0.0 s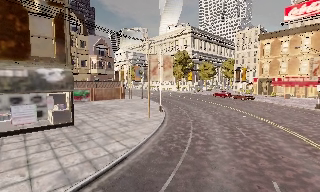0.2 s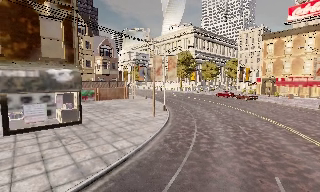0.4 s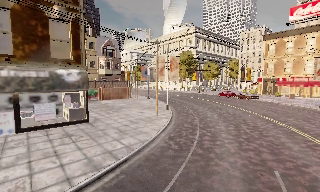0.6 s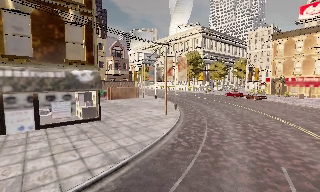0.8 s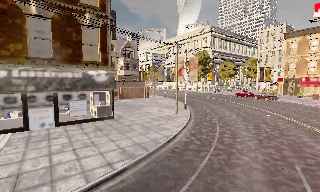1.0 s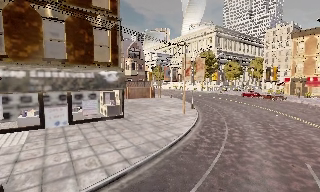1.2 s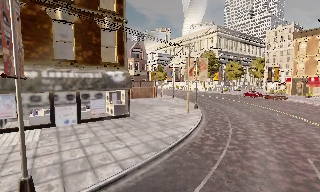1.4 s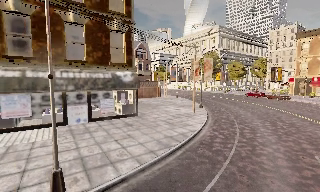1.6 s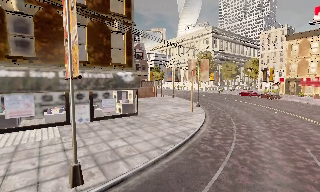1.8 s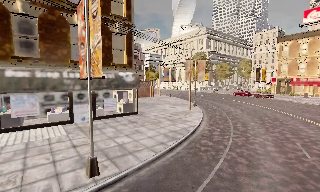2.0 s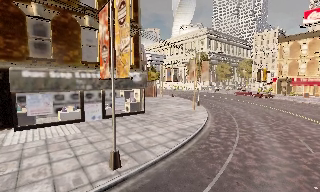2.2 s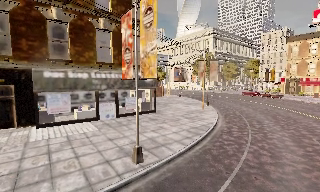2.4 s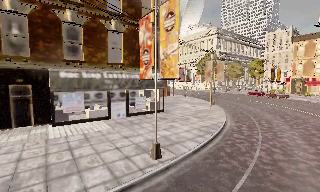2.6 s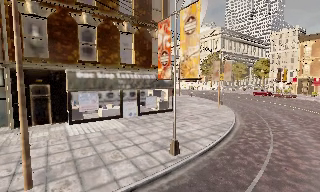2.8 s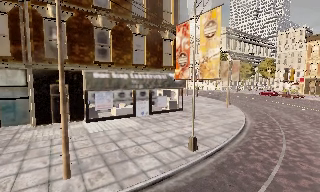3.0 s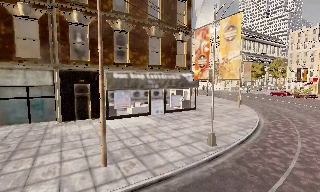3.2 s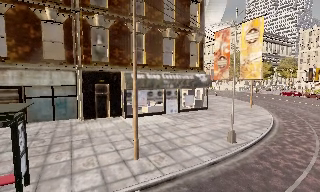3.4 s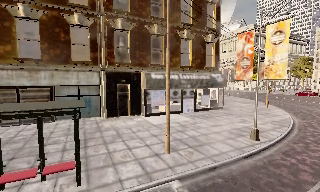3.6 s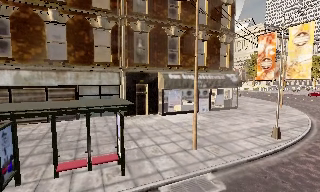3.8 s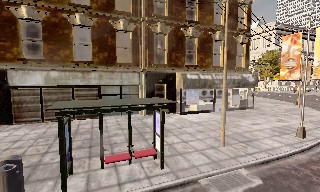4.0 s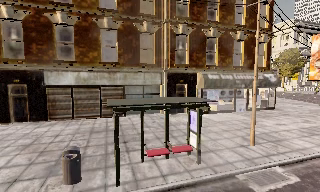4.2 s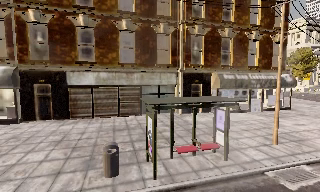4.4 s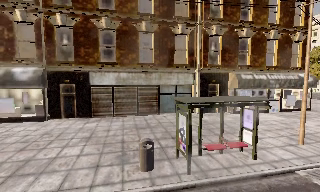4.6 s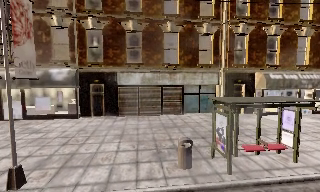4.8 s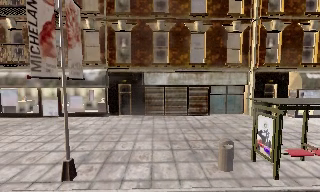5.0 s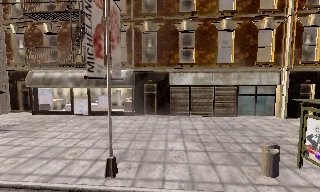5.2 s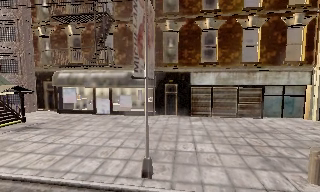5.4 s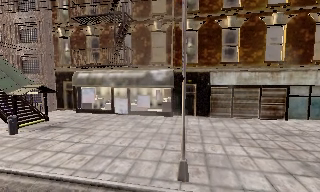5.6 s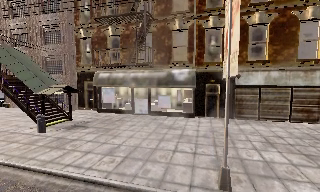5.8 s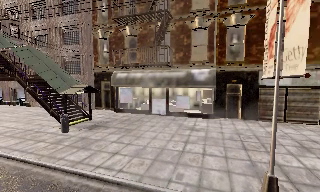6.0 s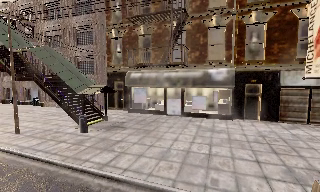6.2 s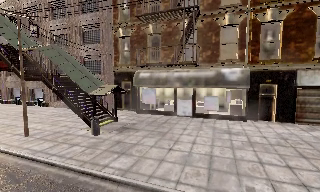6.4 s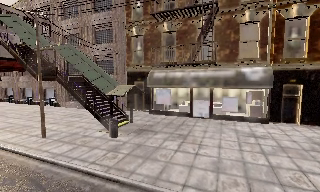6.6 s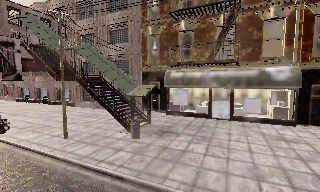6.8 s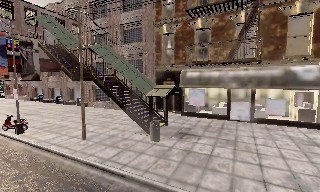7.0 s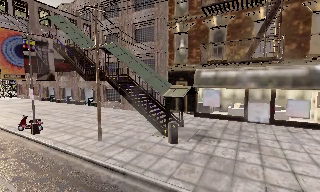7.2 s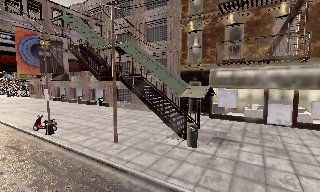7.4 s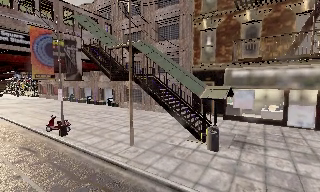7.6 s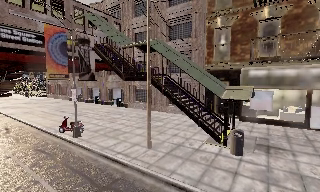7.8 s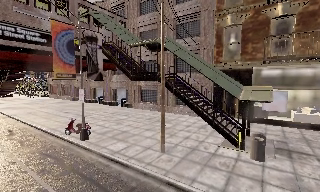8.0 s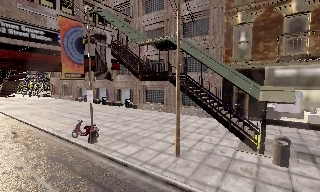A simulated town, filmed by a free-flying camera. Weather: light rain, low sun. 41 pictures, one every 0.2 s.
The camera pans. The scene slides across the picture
to the right.
The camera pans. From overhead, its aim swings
counterclockwise.
0.0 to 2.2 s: The camera travels to its left and backward, about 7 m, so close, fixed things drift to the right. It gains speed.
2.2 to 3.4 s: The camera swings to its left by about 10 degrees, and the scene slides to the right. It travels to its left and backward, about 6 m, so close, fixed things drift to the right.
3.4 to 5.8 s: The camera swings to its left by about 45 degrees, and the scene slides to the right. It travels to its left, about 12 m, so close, fixed things drift to the right.
5.8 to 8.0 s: The camera swings to its left by about 15 degrees, and the scene slides to the right. It travels to its left and forward, about 10 m, so close, fixed things drift to the right.
The film runs forward here.
